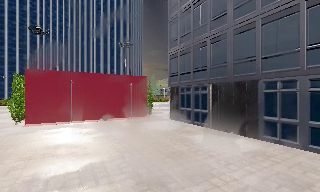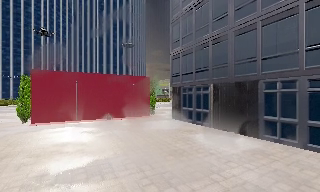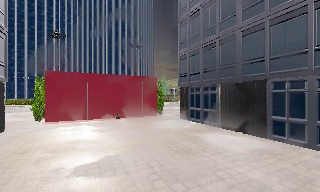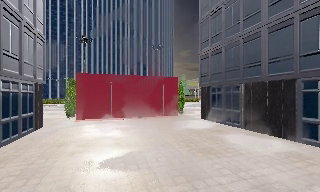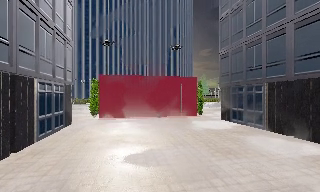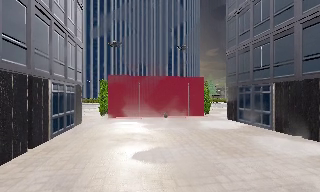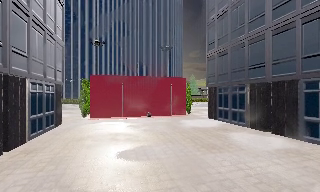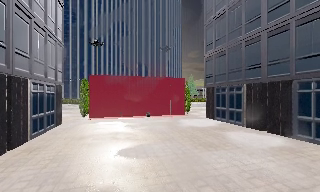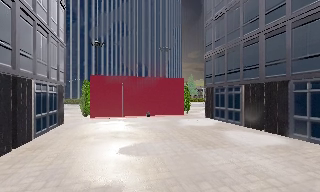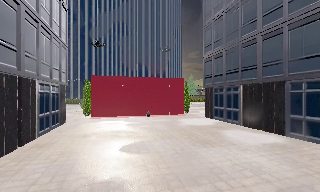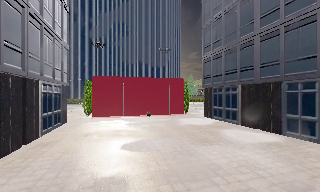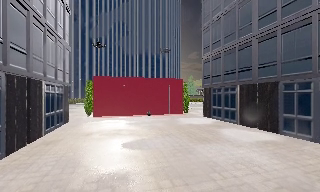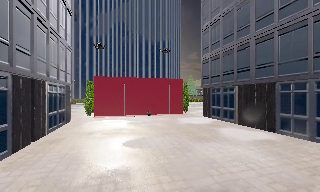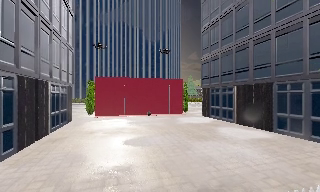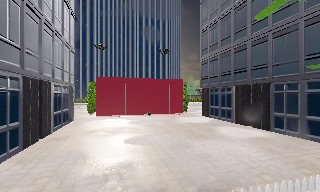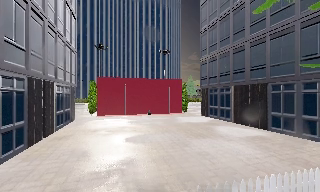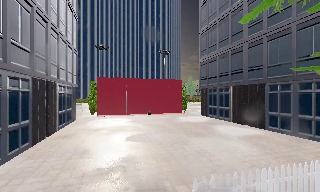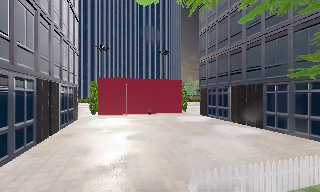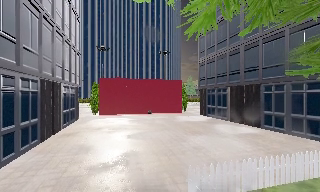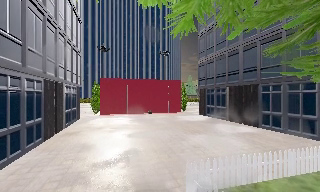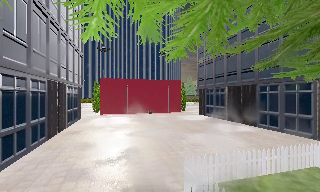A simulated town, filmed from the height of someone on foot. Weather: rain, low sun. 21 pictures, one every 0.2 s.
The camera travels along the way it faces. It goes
backward.
0.0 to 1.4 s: The camera pans to its left, which is counterclockwise from overhead, by about 15 degrees. It travels backward, about 2 m, so what stands in front gets smaller.
1.4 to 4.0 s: The camera travels backward, about 3.5 m, so what stands in front gets smaller.
The film runs backward here.
